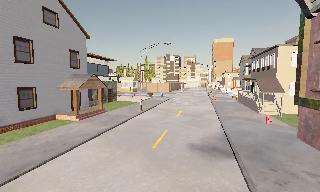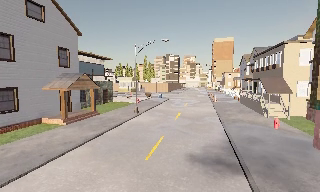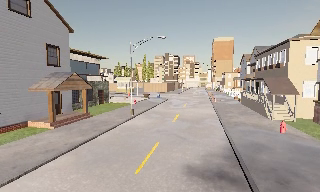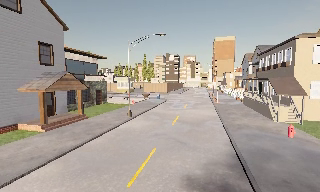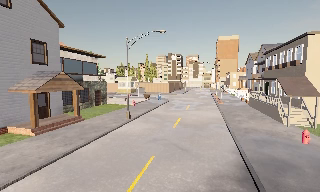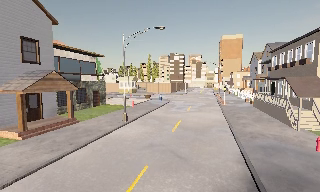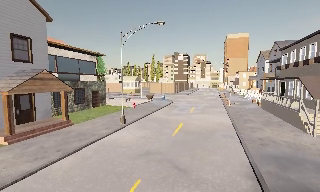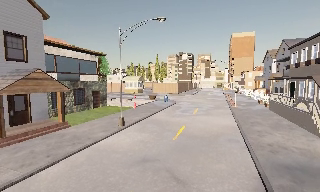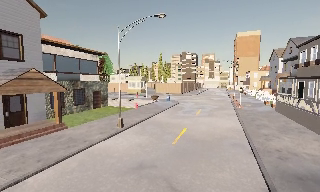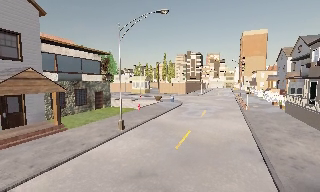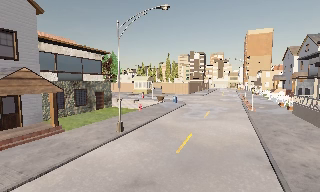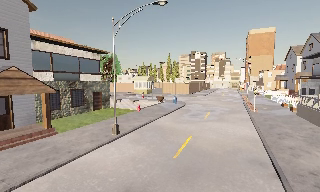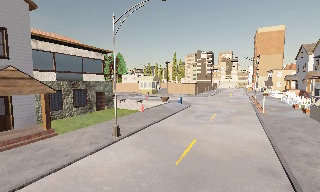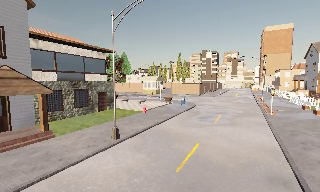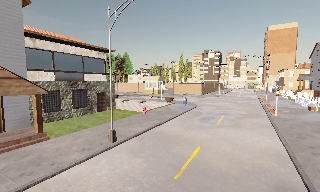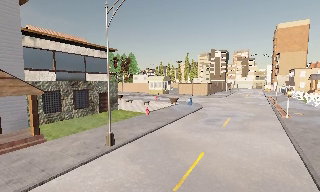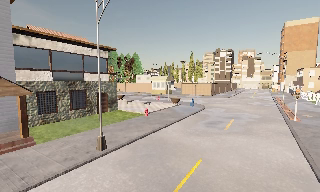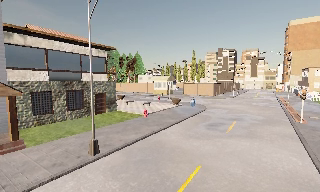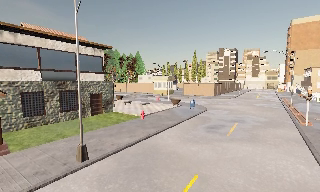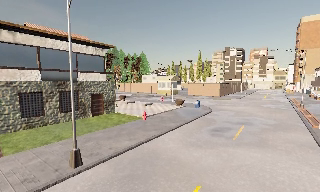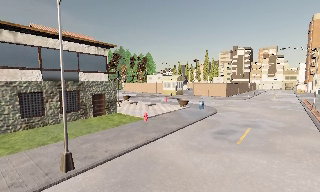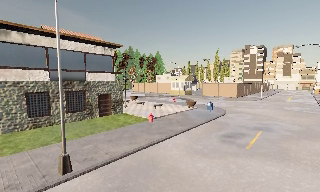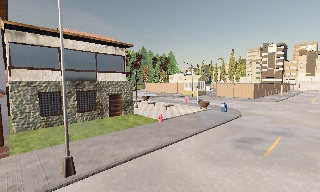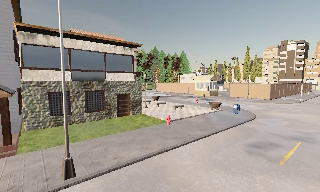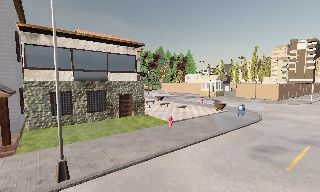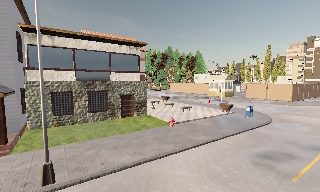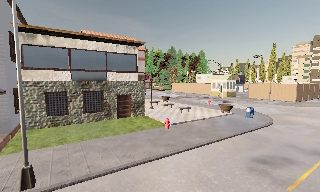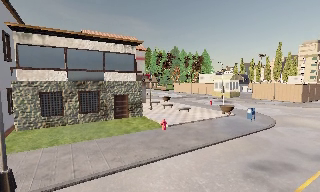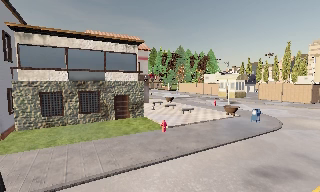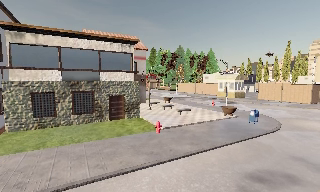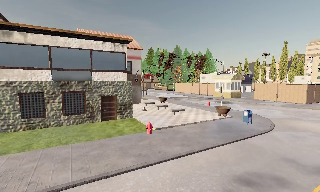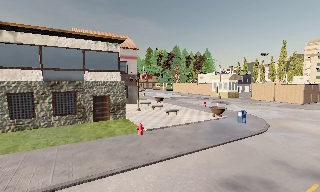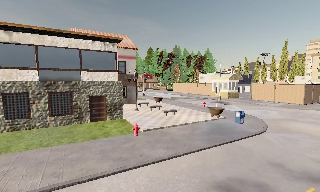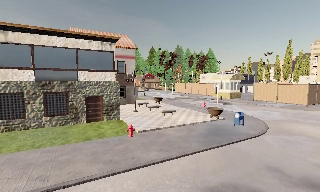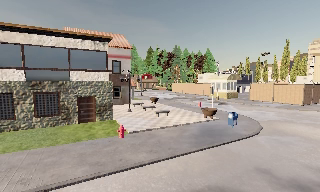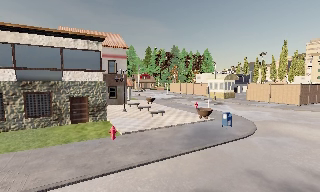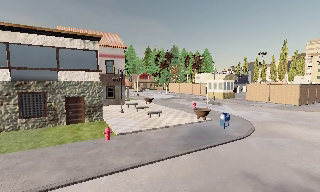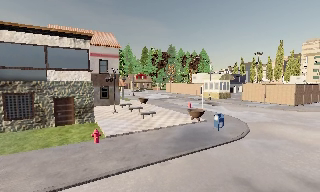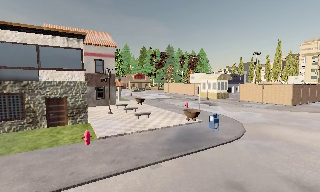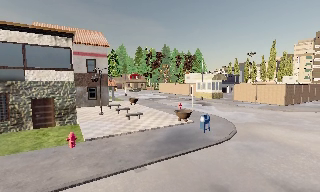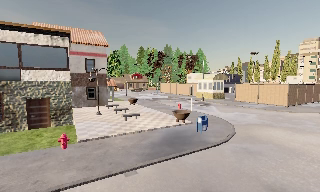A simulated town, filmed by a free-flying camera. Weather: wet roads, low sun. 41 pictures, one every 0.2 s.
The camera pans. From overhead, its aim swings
counterclockwise.
0.0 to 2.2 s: The camera travels forward, about 9 m, so what stands in front looms larger. It loses speed.
2.2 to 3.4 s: The camera travels forward and to its right, about 4 m, so what stands in front looms larger.
3.4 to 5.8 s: The camera pans to its left, which is counterclockwise from overhead, by about 30 degrees. It travels to its right and forward, about 7 m.
5.8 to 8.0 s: The camera travels to its right and forward, about 5 m, so close, fixed things drift to the left.
The film runs forward here.
